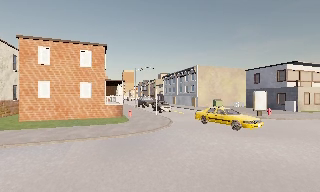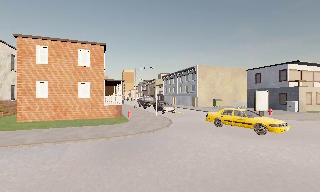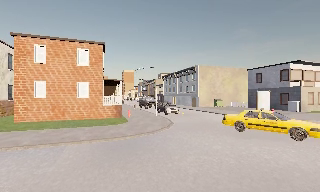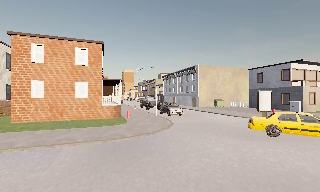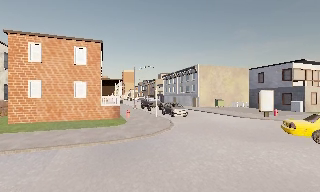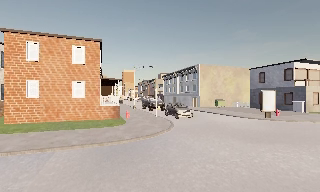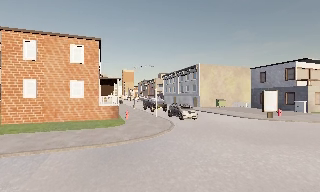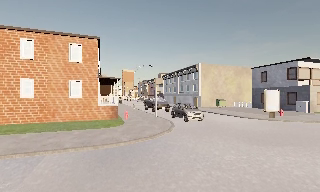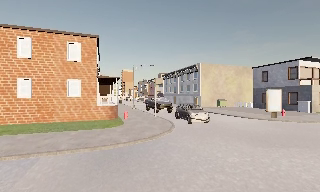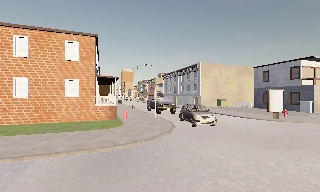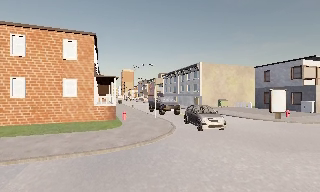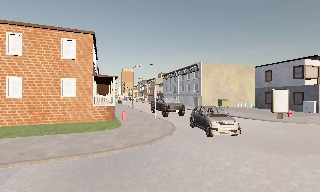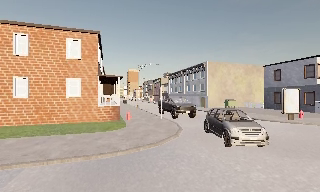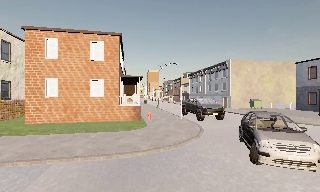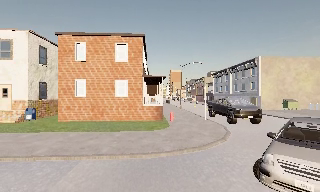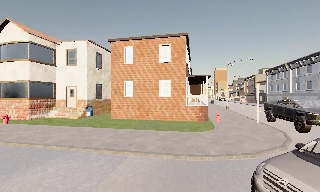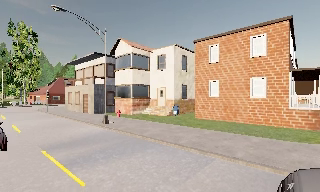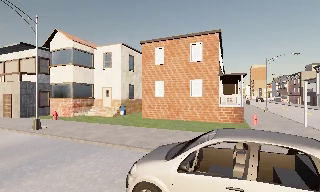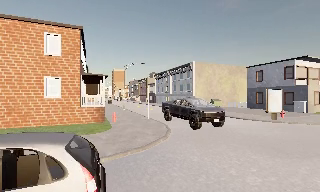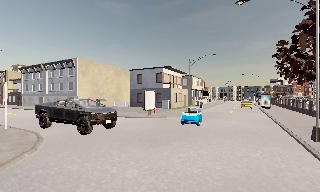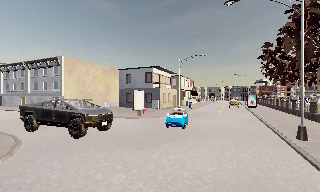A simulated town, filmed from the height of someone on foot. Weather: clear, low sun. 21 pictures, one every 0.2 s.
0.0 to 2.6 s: The camera travels forward, about 3.5 m, so what stands in front looms larger.
2.6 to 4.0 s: The scene slides to the left, as the camera pans about 55 degrees to its right. It travels forward, about 1 m.
The film runs forward here.
